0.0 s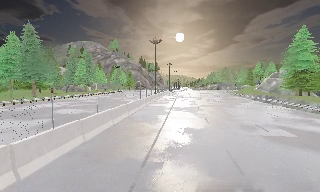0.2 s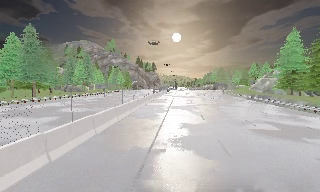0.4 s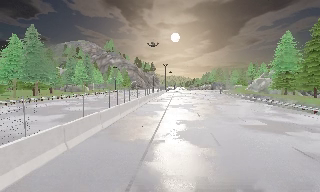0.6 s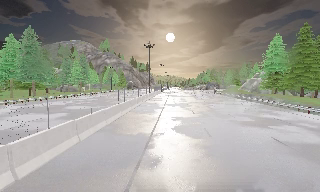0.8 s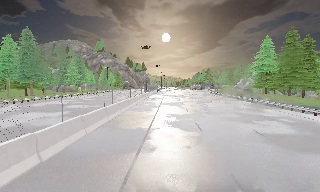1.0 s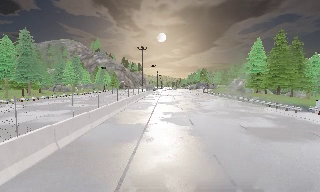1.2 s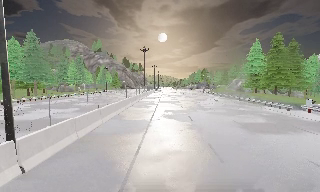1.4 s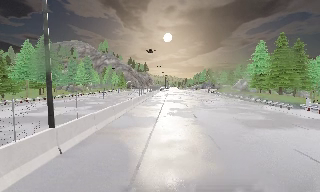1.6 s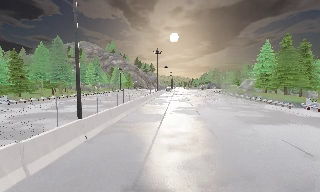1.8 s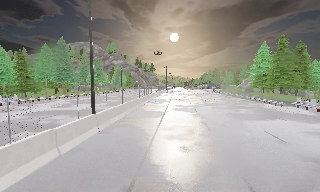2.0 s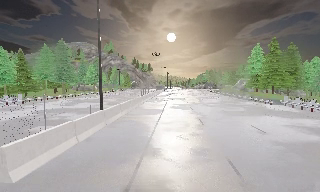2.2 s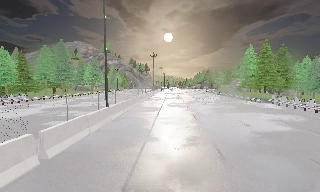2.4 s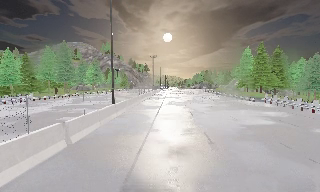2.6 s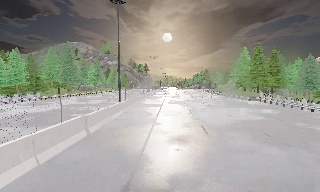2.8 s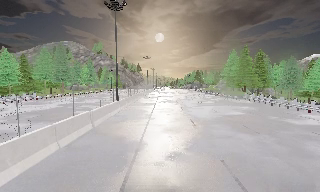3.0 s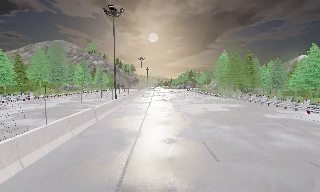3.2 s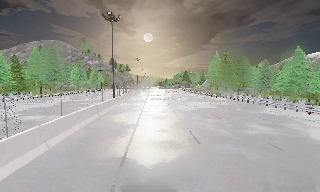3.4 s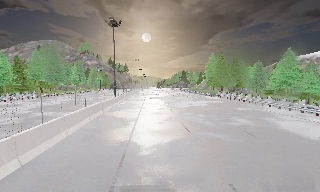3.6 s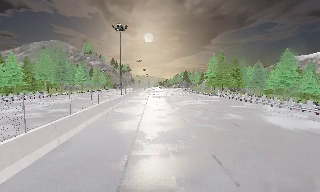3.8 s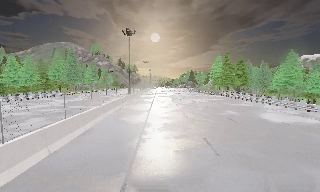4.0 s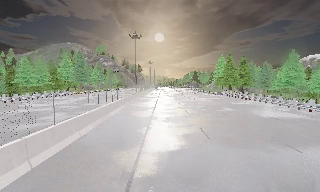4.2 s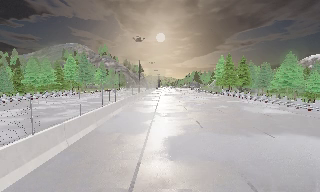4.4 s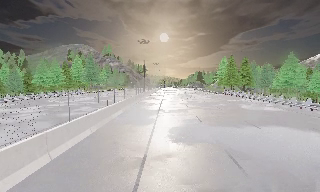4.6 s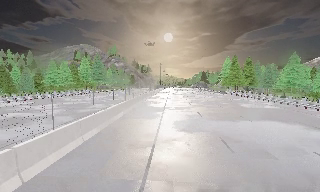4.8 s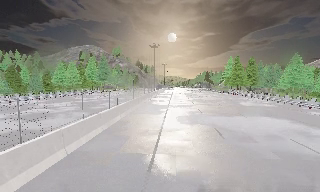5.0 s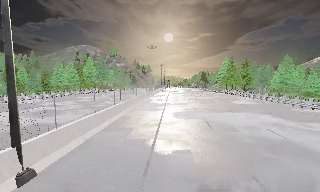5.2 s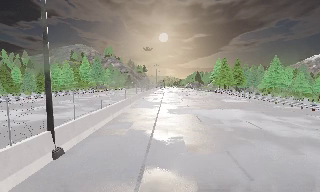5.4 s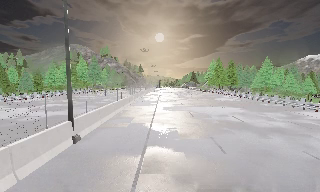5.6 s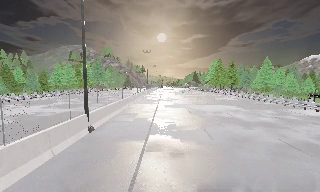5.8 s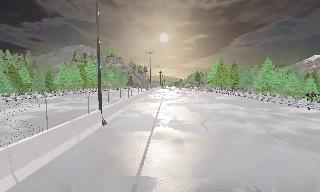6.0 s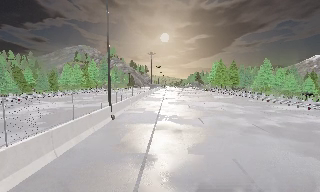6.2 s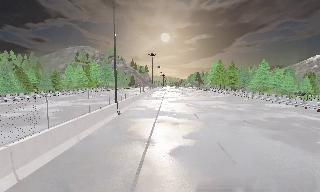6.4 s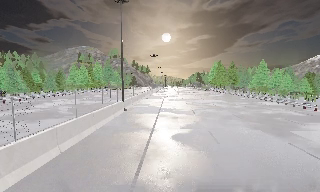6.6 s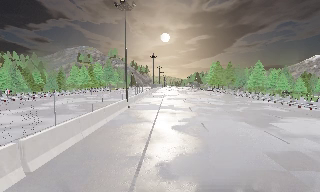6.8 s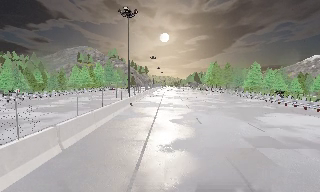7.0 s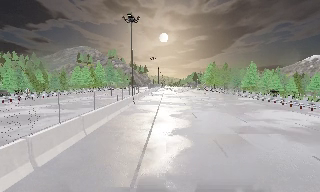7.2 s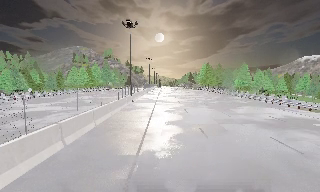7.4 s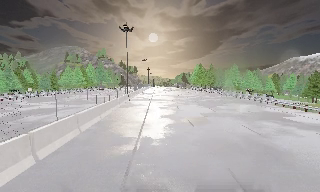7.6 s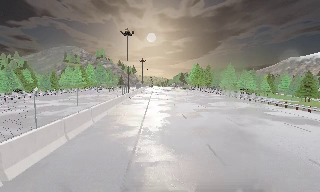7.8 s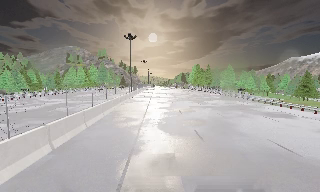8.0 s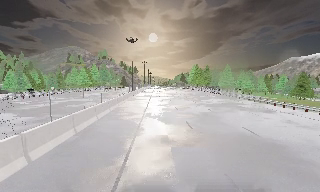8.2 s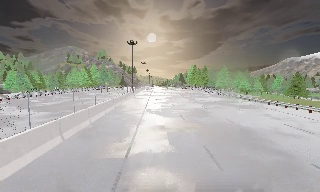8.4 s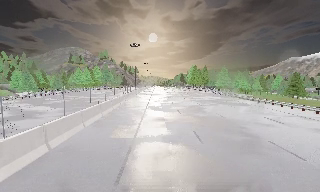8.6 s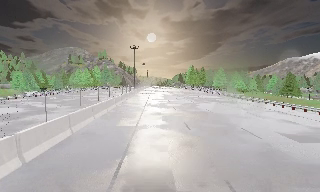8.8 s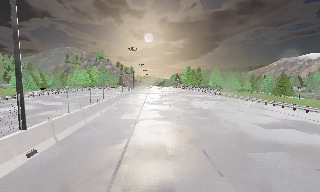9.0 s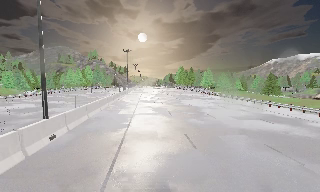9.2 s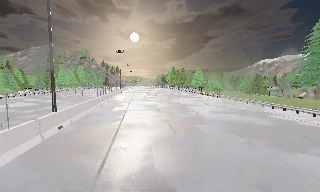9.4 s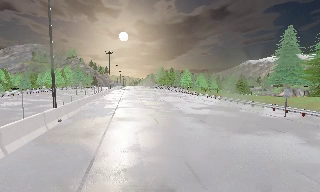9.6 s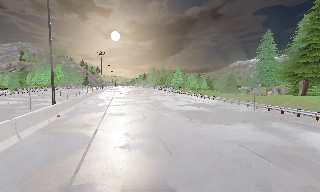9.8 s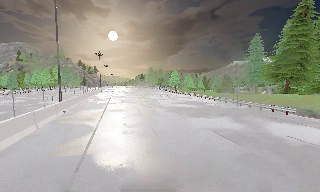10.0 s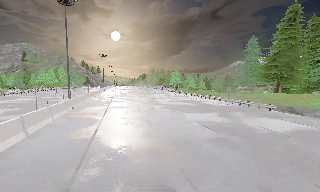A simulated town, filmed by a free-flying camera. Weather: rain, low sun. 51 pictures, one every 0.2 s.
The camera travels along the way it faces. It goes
backward.
0.0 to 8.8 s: The camera pans to its right, which is clockwise from overhead, by about 10 degrees. It travels backward, about 80 m, so what stands in front gets smaller.
8.8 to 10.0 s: The camera swings to its right by about 10 degrees, and the scene slides to the left. It travels backward, about 13 m, so what stands in front gets smaller.
The film runs backward here.
